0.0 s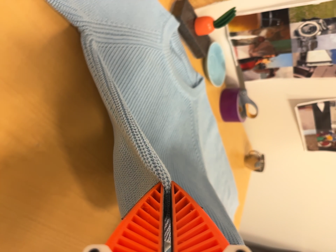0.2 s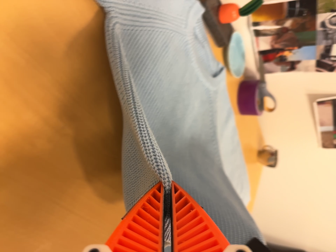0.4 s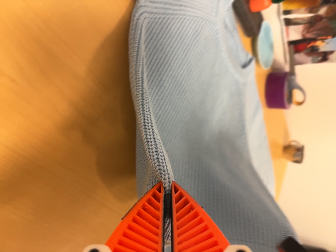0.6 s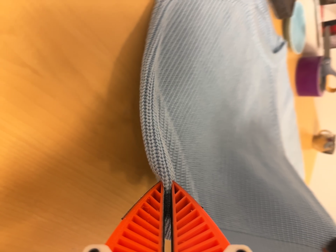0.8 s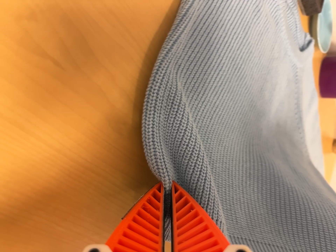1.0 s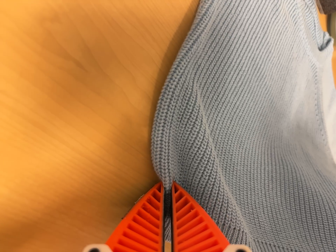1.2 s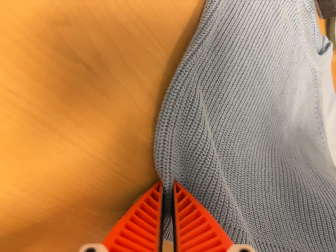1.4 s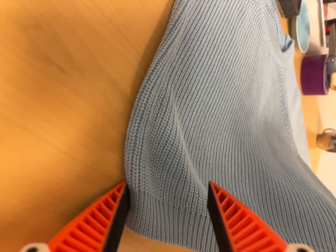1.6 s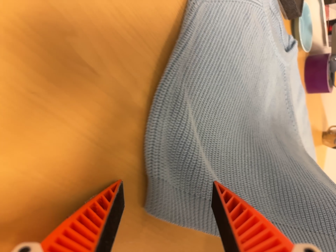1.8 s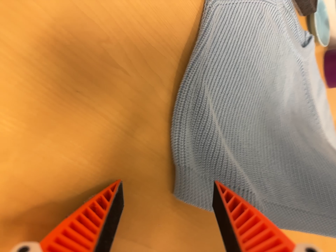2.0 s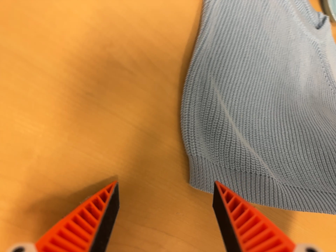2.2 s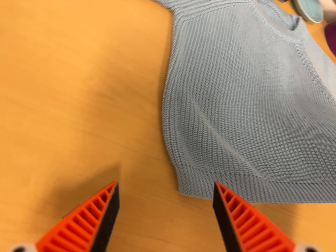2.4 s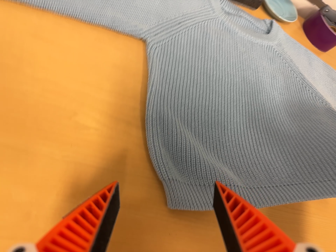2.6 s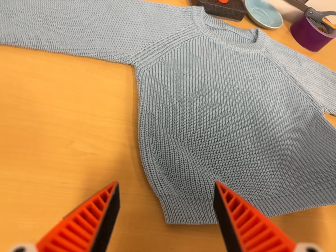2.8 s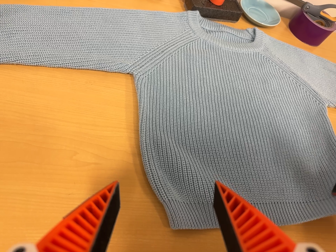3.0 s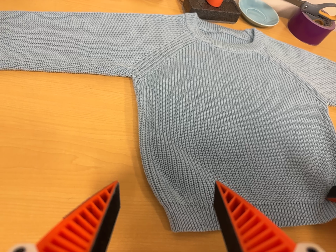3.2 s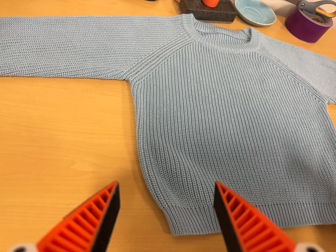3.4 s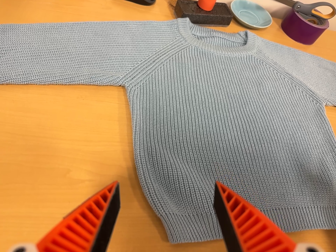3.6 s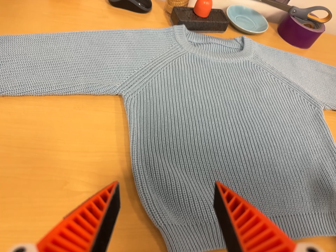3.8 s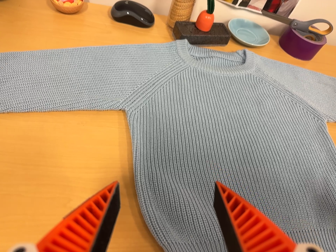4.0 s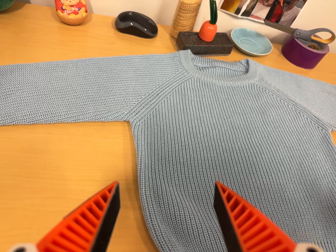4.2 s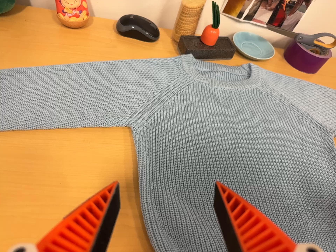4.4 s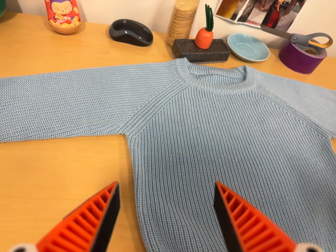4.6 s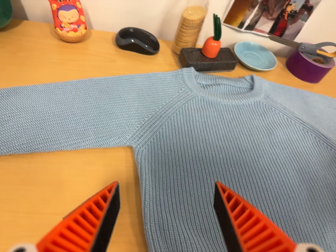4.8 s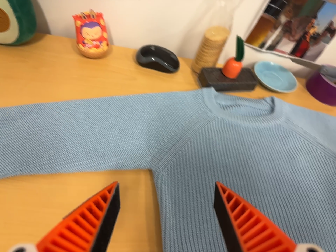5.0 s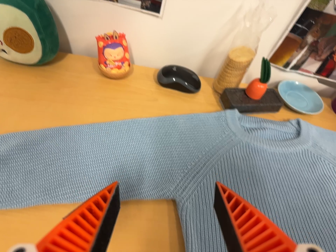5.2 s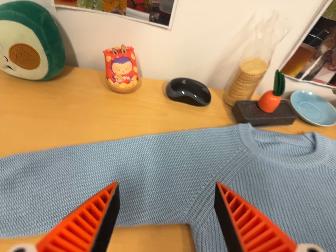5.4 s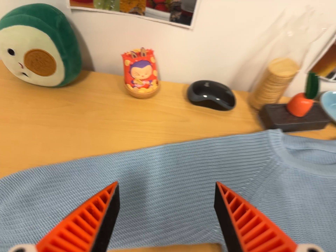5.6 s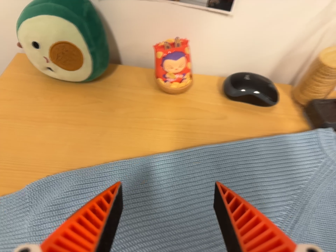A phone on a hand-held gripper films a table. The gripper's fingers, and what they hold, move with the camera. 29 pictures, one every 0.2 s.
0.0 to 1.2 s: The camera swings to its left by about 15 degrees, and the scene slides to the right. It travels to its left and forward, about 12 cm, so close, fixed things drift to the right.
1.2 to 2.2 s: The camera travels backward, about 10 cm, so what stands in front gets smaller. It rolls about its line of sight by about 20 degrees, and the scene rotates counterclockwise.
2.2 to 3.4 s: The camera travels to its right, about 9 cm. Its aim tips toward the top of its view by about 10 degrees, and the scene shifts downward. It rolls about its line of sight by about 25 degrees, and the scene rotates counterclockwise.
3.4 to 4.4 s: The camera travels toward the top of its view, about 5 cm, so close, fixed things drift downward.
4.4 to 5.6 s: The camera pans to its left by about 10 degrees. It travels toward the top of its view, to its left and forward, about 20 cm, so close, fixed things drift downward.
The film runs backward here.
